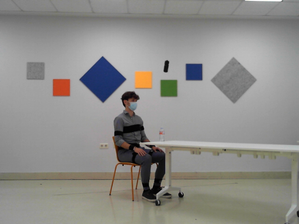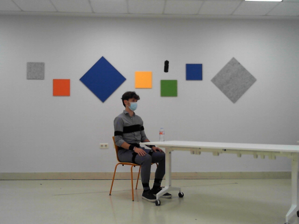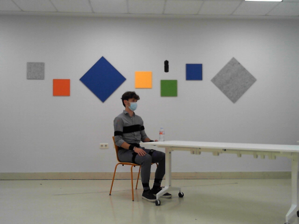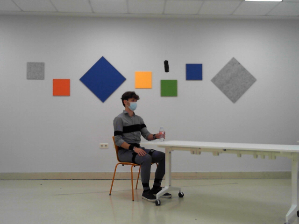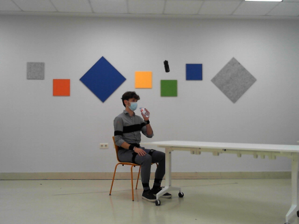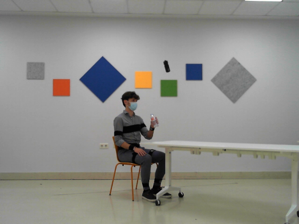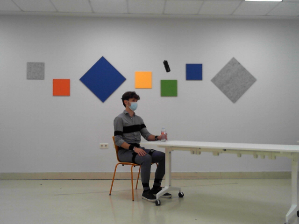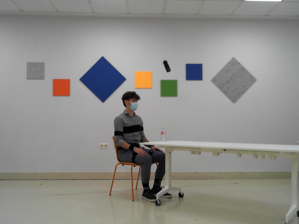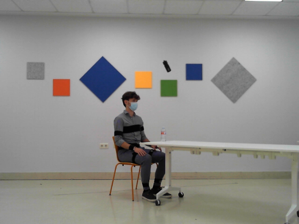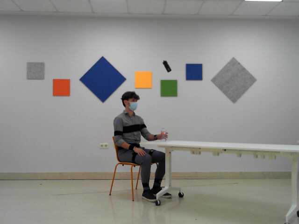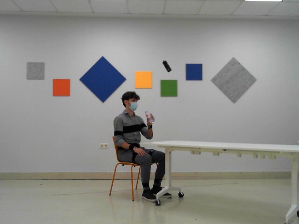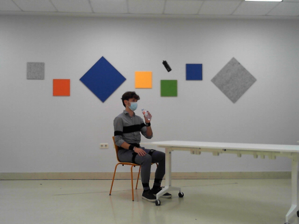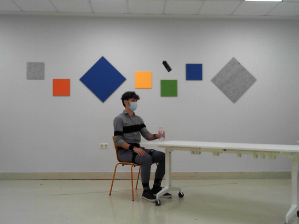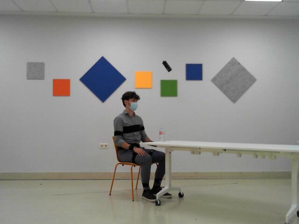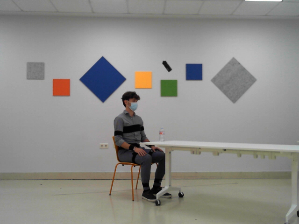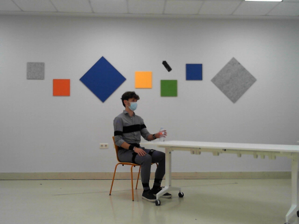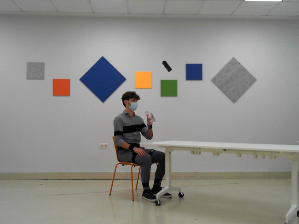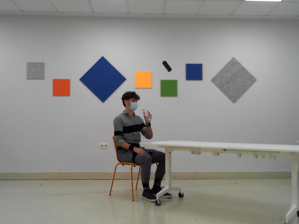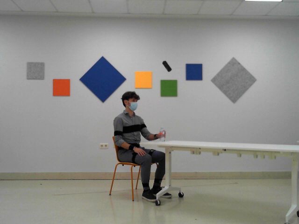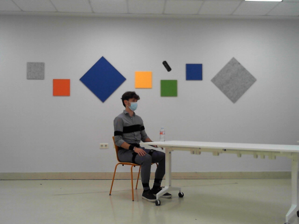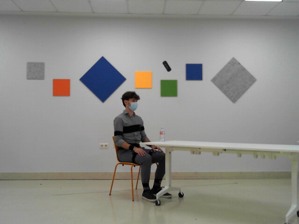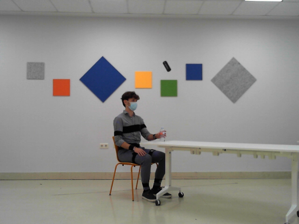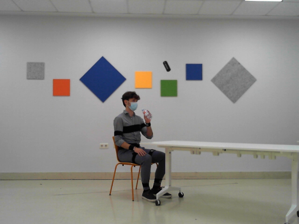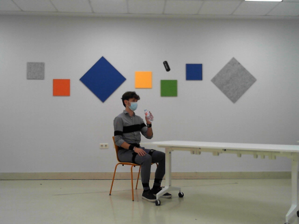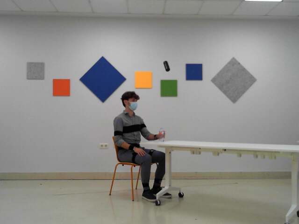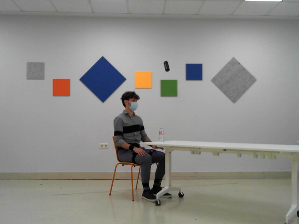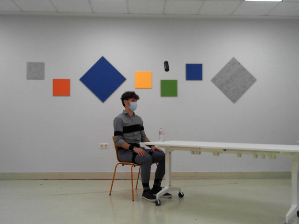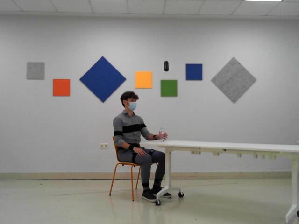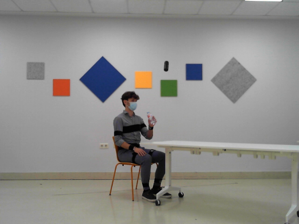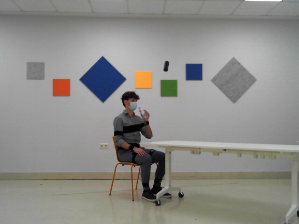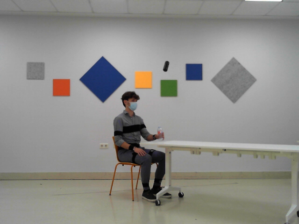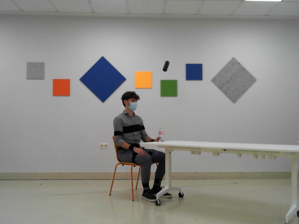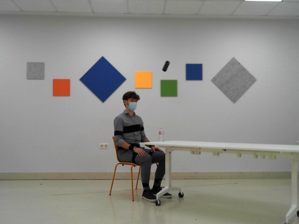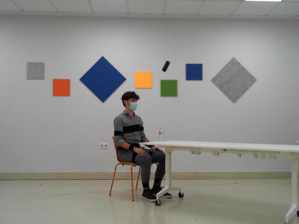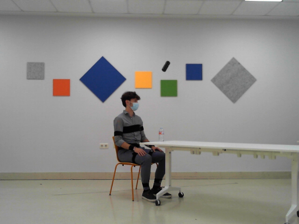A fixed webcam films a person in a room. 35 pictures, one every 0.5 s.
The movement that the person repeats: Drink from a bottle, left hand.
